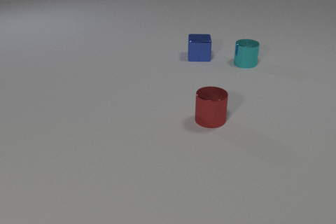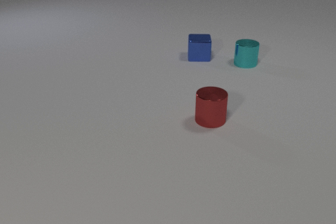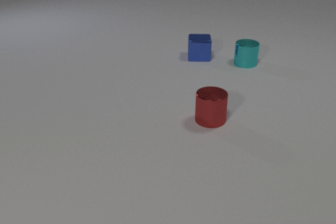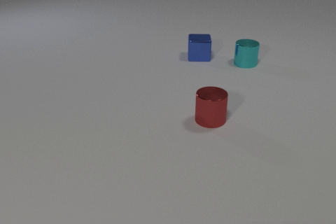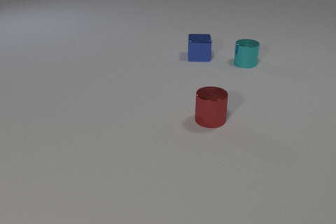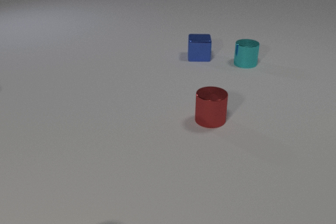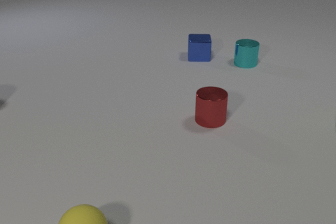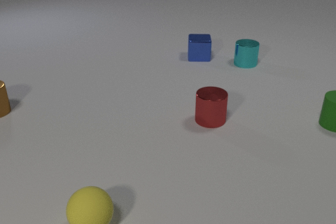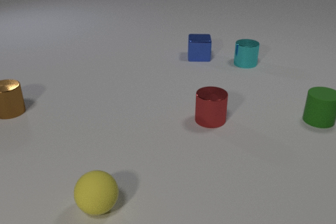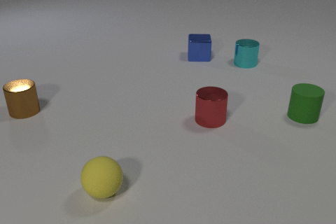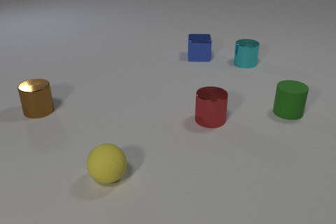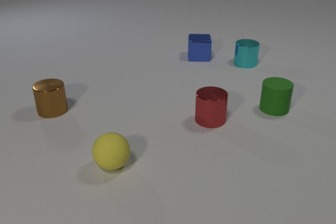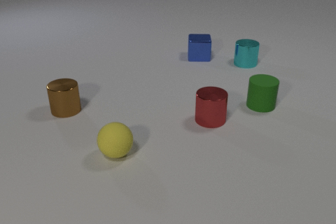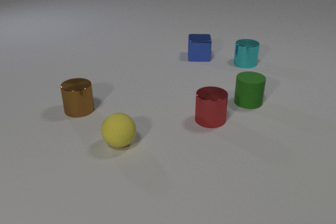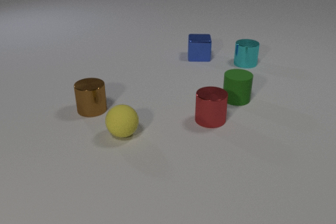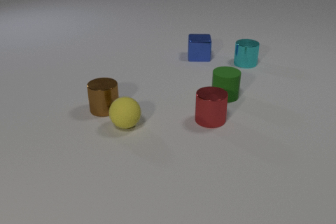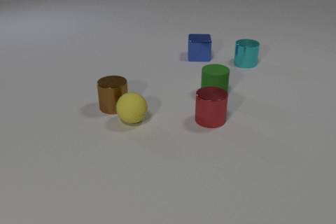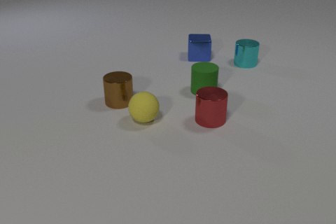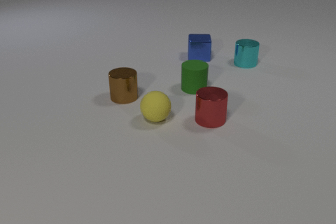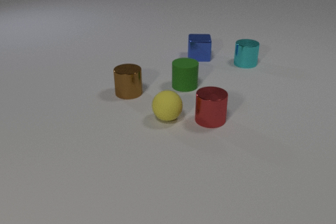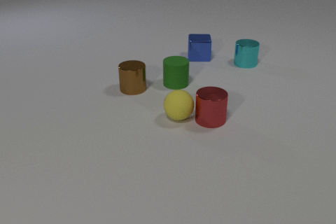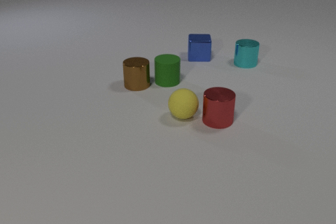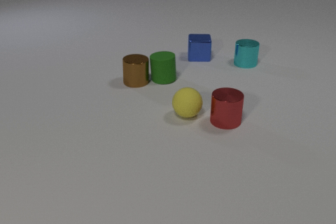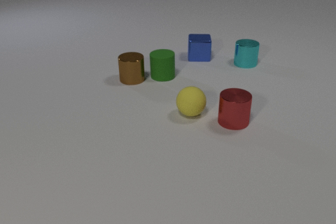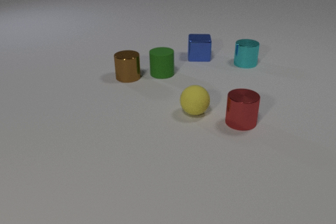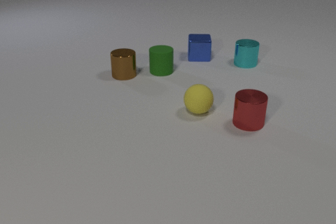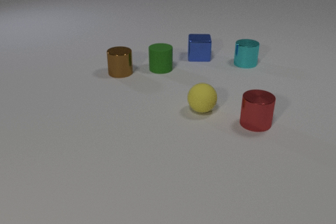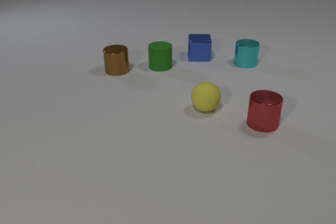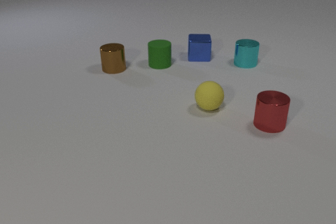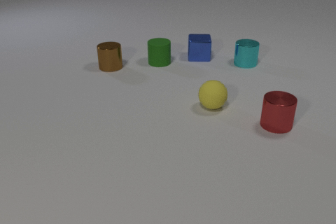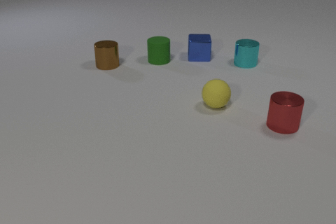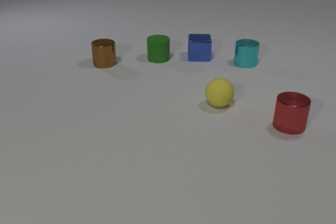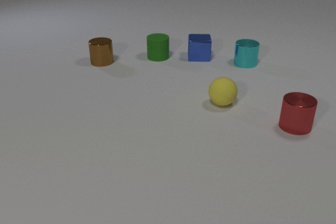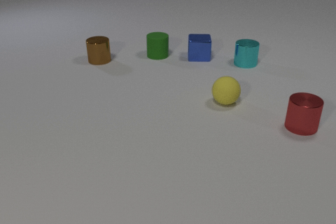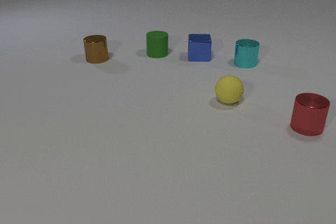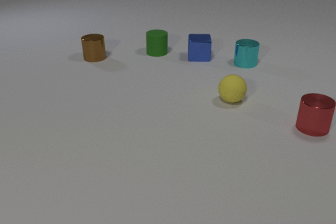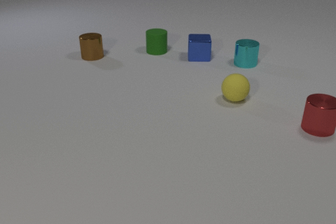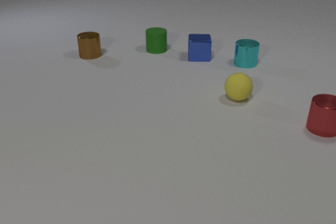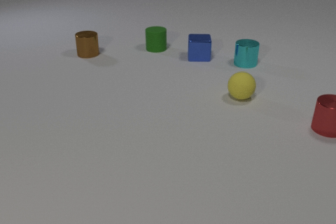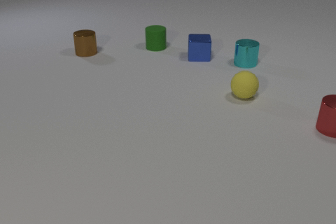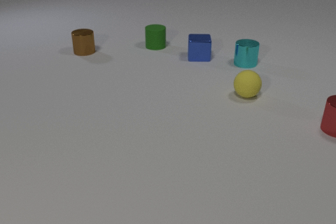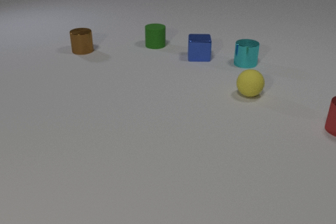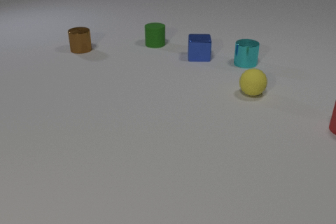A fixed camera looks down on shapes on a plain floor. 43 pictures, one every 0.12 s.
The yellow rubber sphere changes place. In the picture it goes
away from the camera.
The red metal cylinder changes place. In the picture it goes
to the right.
0.00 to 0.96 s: The yellow rubber sphere comes in at the bottom edge, rolls away from the camera. The brown metal cylinder comes in at the left edge, slides to the right. The green rubber cylinder comes in at the right edge, slides to the left.
0.96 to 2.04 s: The yellow rubber sphere rolls away from the camera. The brown metal cylinder slides to the right. The green rubber cylinder slides to the left. The yellow rubber sphere and the brown metal cylinder collide.
2.04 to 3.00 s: The yellow rubber sphere rolls to the right. The brown metal cylinder slides away from the camera. The red metal cylinder slides to the right. The green rubber cylinder slides away from the camera and to the left. The yellow rubber sphere and the red metal cylinder collide. The brown metal cylinder and the green rubber cylinder collide.
3.00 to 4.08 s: The yellow rubber sphere rolls to the right and away from the camera. The brown metal cylinder slides away from the camera and to the left. The red metal cylinder slides to the right. The green rubber cylinder slides away from the camera.
4.08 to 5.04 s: The yellow rubber sphere rolls to the right and away from the camera. The brown metal cylinder slides away from the camera and to the left. The red metal cylinder slides to the right. The green rubber cylinder slides away from the camera.
How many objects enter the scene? 3.
How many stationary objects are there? 2.
What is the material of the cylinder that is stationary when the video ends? metal.
